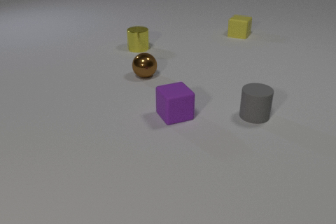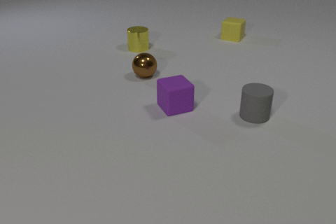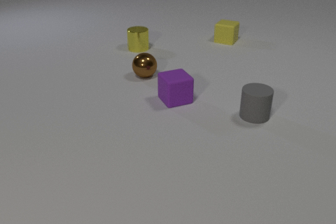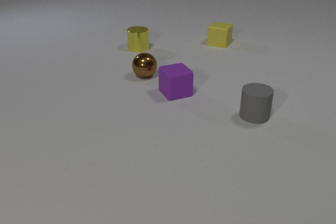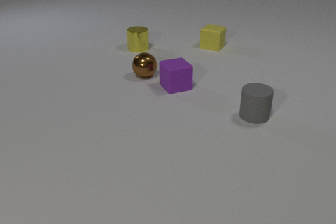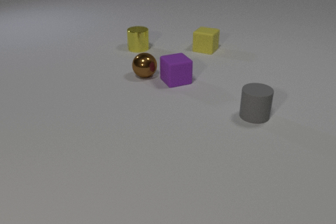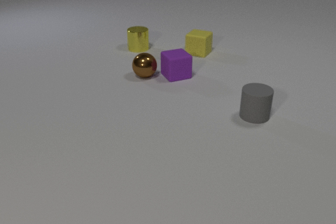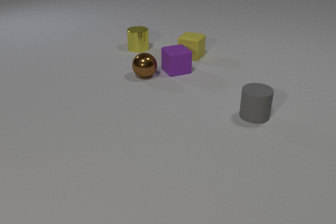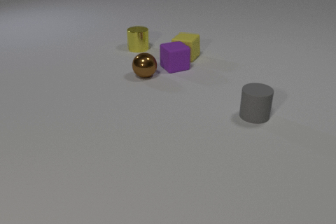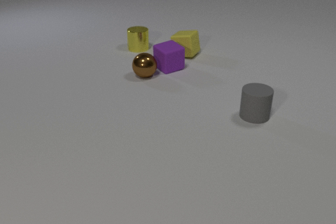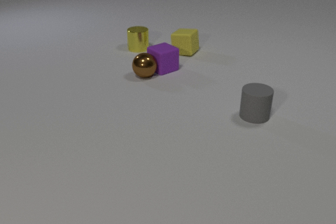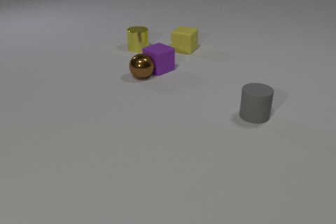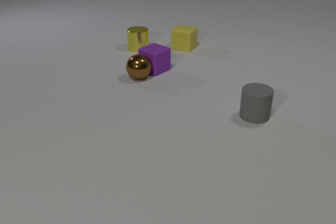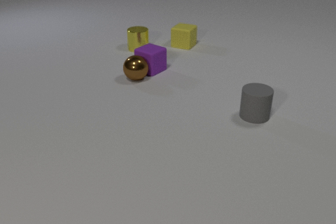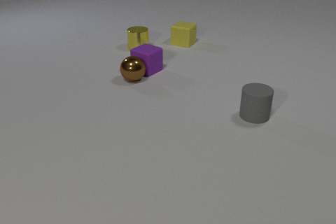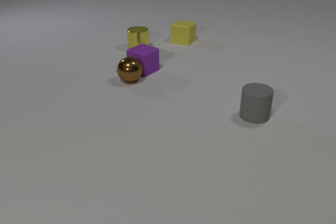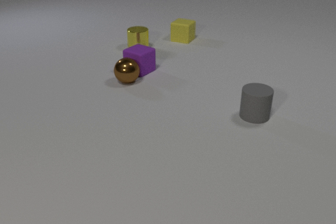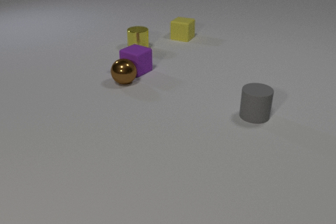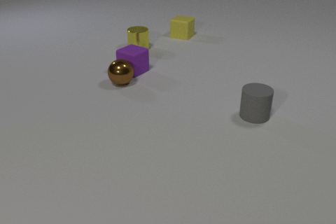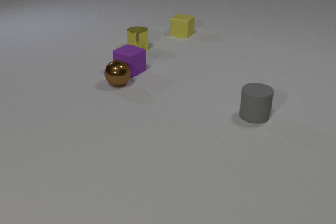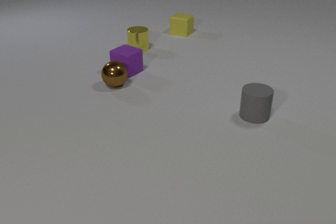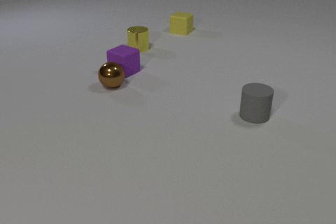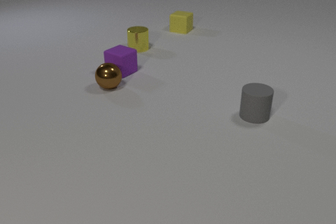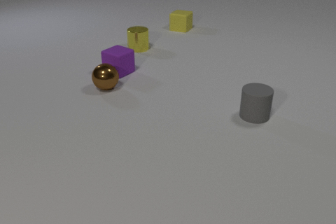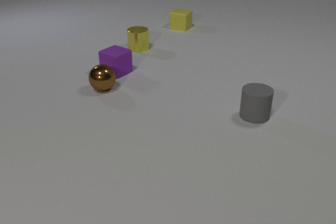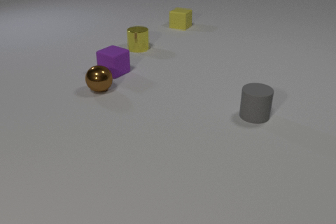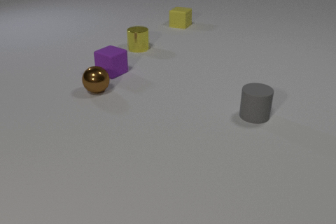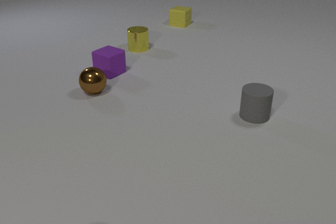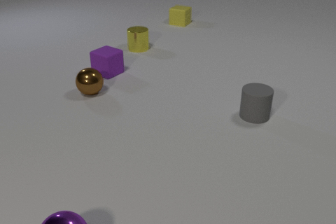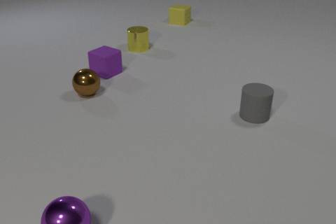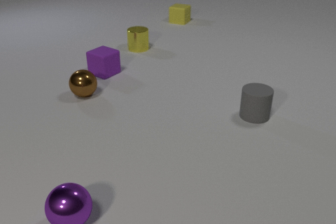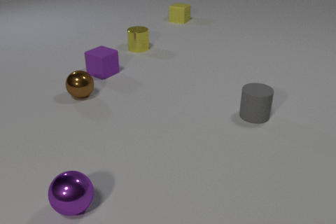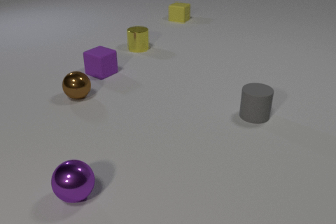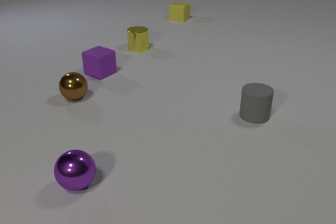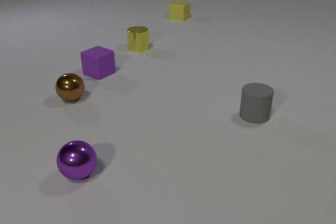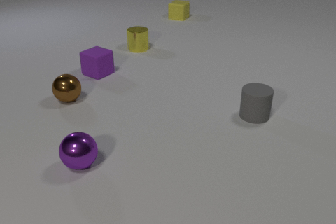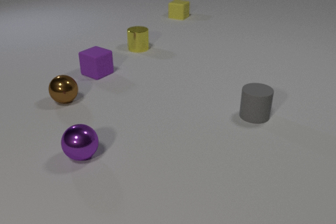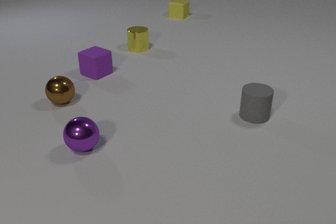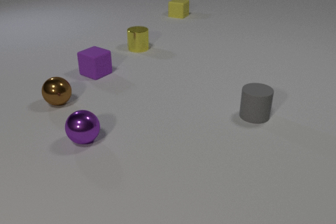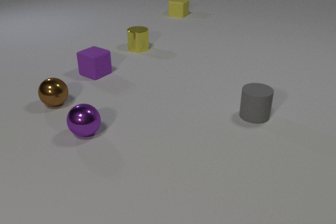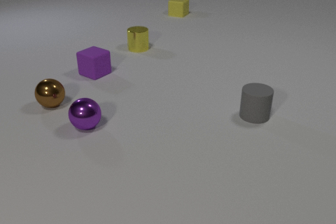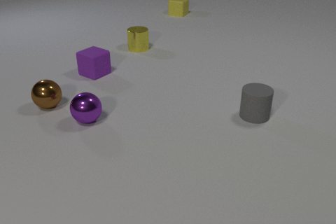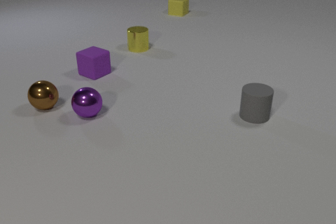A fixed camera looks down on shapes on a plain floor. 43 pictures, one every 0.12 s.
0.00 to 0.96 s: The yellow rubber cube slides toward the camera and to the left. The purple rubber cube slides away from the camera. The yellow rubber cube and the purple rubber cube collide.
0.96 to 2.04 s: The yellow rubber cube slides away from the camera. The purple rubber cube slides to the left, spins so that its near face slides to the right, counterclockwise seen from above. The brown metal sphere rolls to the left and toward the camera. The purple rubber cube and the brown metal sphere collide.
2.04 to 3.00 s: The yellow rubber cube slides away from the camera. The purple rubber cube slides to the left. The brown metal sphere rolls to the left and toward the camera.
3.00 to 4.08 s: The yellow rubber cube slides away from the camera. The purple rubber cube slides to the left. The brown metal sphere rolls to the left and toward the camera. The purple metal sphere comes in at the bottom edge, rolls away from the camera.
4.08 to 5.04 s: The yellow rubber cube slides away from the camera. The brown metal sphere rolls to the left and toward the camera. The purple metal sphere rolls away from the camera.
What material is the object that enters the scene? metal.
Are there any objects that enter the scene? yes.
How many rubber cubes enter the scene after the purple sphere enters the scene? 0.
